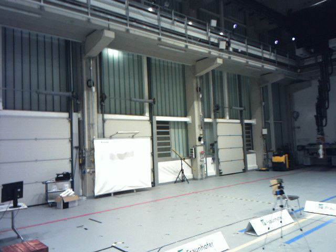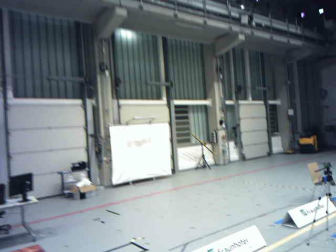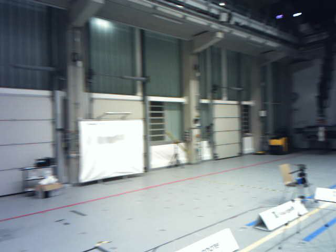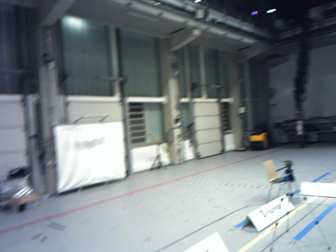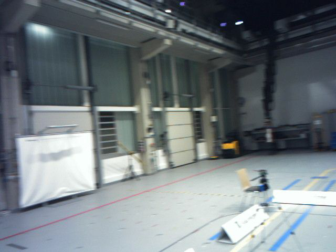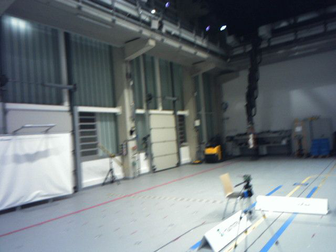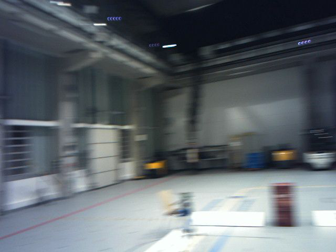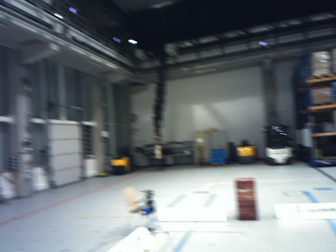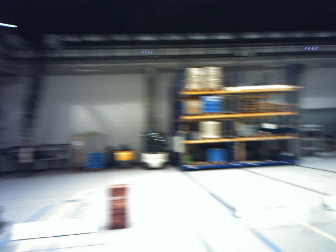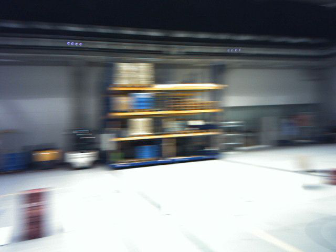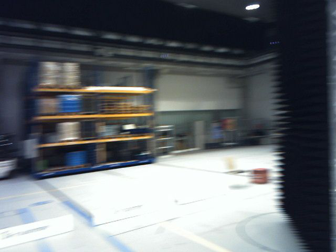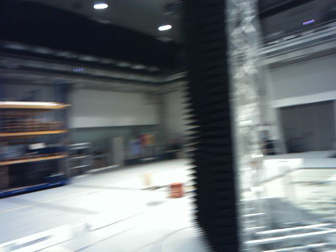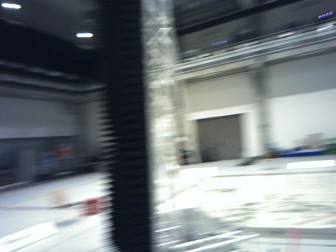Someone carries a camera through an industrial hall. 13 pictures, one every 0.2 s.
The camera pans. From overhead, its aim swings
clockwise.
The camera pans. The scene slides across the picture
to the left.
0.0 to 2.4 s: The camera swings to its right by about 115 degrees, and the scene slides to the left. It travels forward, about 2.8 m.
The film runs forward here.
